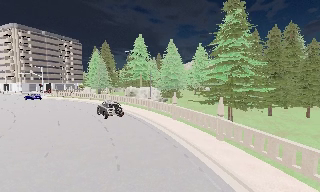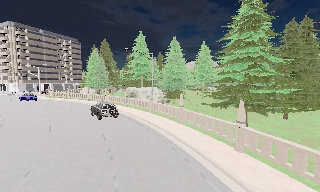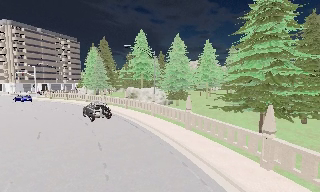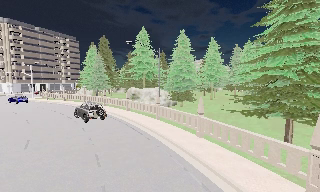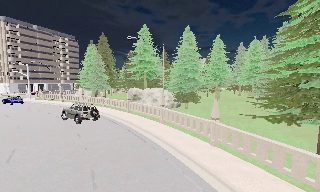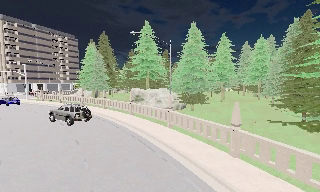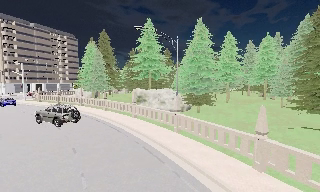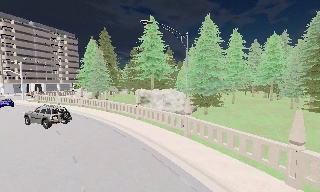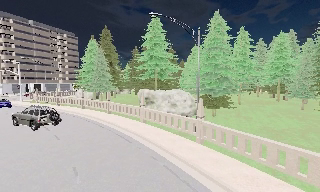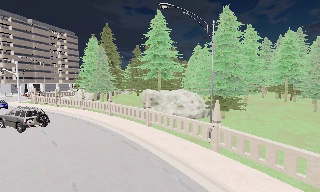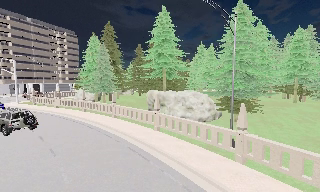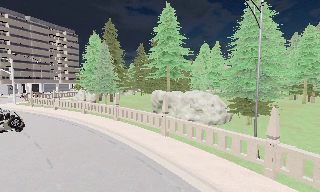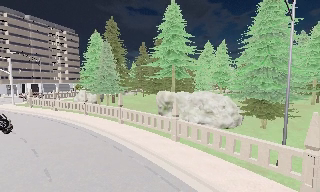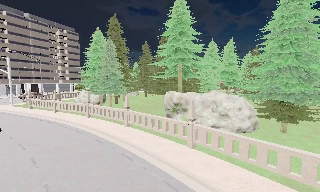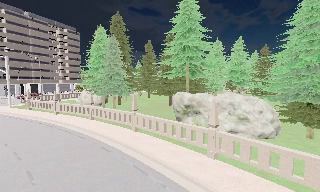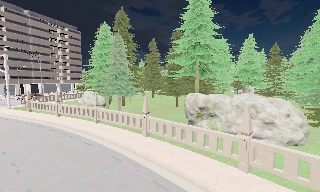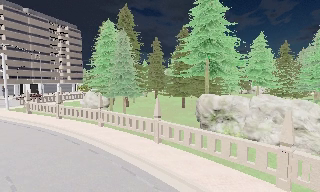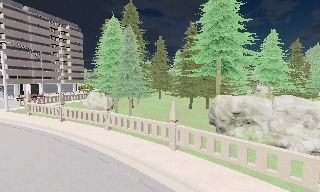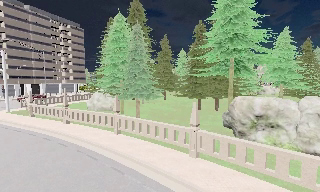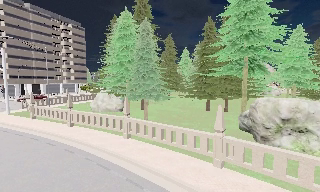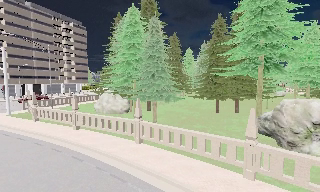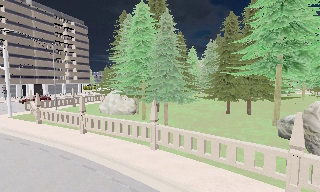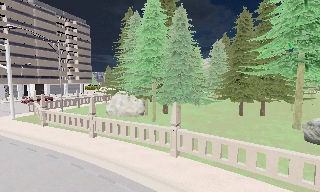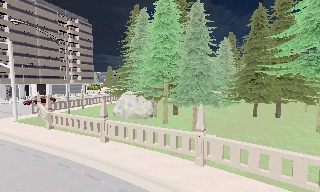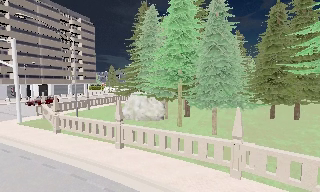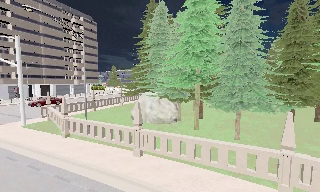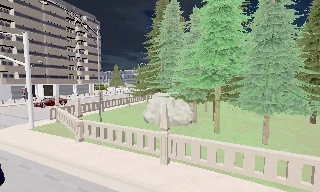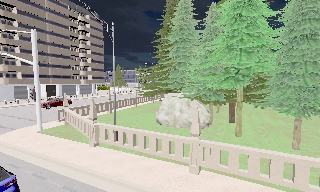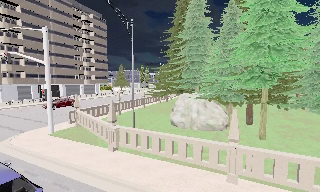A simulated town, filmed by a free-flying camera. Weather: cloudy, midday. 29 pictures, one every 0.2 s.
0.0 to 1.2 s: The camera travels forward, about 10 m, so what stands in front looms larger.
1.2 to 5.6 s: The camera travels forward and to its left, about 30 m, so what stands in front looms larger.
The film runs forward here.
